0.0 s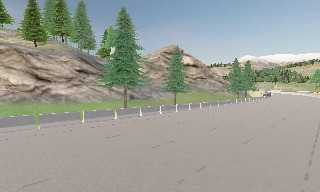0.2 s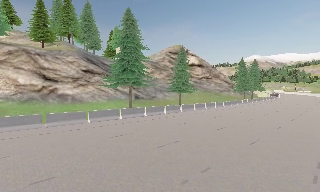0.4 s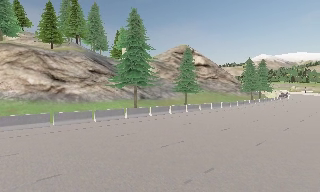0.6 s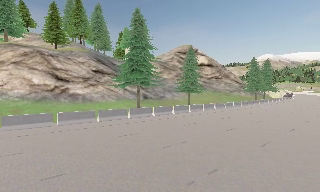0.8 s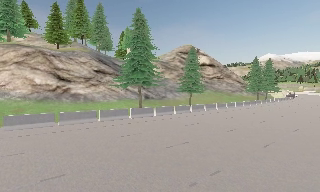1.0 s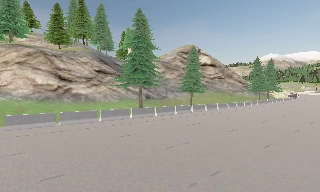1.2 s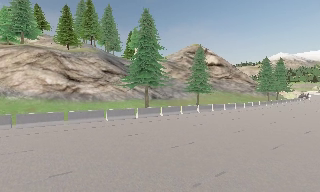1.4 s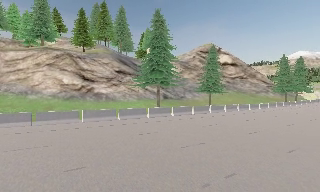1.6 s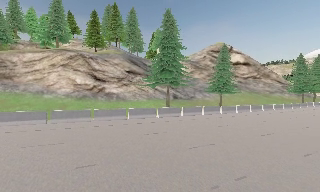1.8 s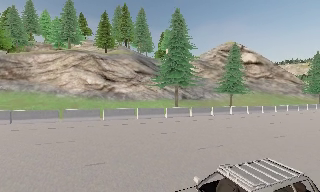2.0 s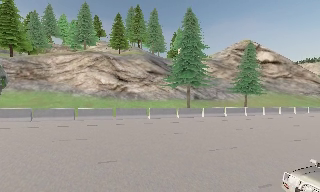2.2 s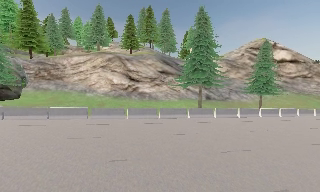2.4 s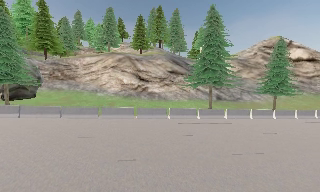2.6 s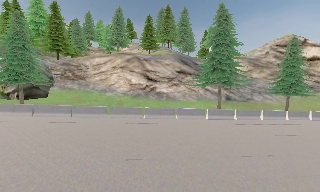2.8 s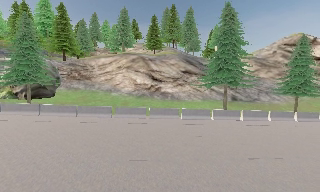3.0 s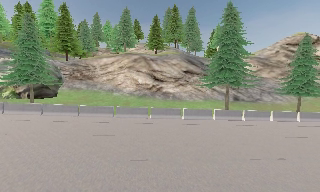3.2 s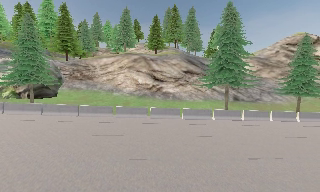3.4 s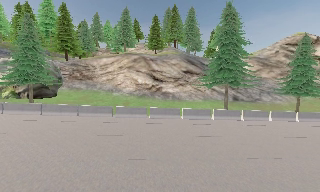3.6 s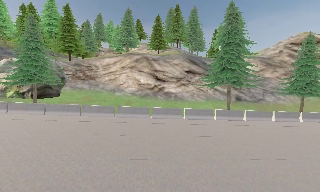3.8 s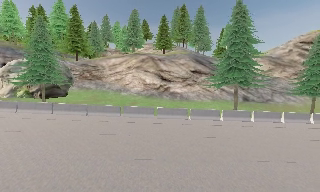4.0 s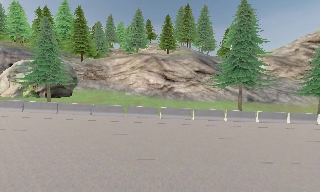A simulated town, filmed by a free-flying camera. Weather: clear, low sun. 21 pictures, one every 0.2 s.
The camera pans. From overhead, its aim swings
counterclockwise.
The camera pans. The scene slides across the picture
to the right.
0.0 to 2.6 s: The camera swings to its left by about 35 degrees, and the scene slides to the right. It travels to its right, about 0.5 m.
2.6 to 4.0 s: The camera shifts only a little, or ends up much as it began.
The film runs backward here.
